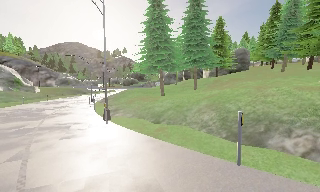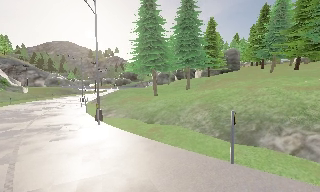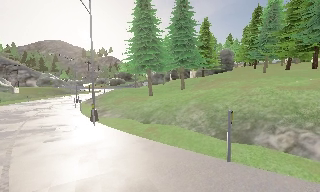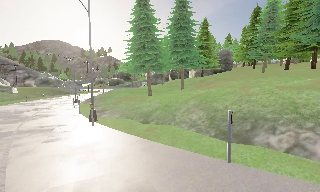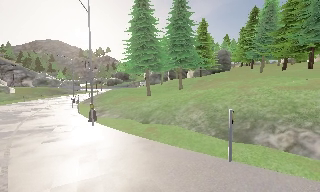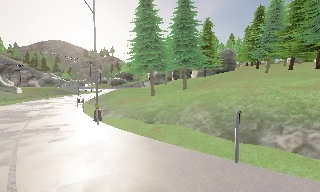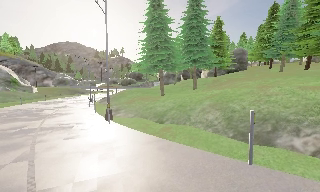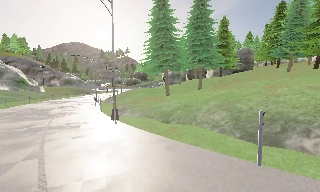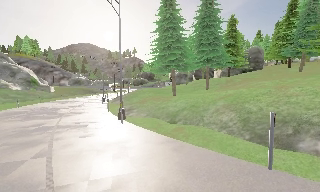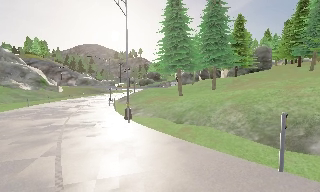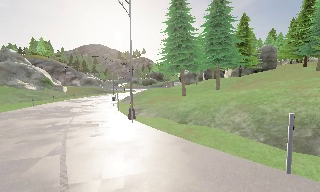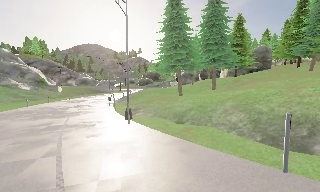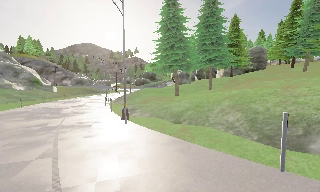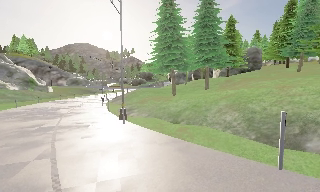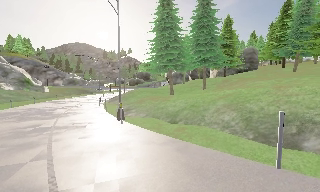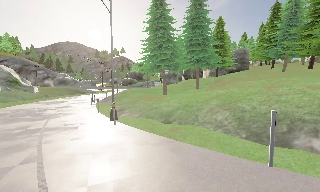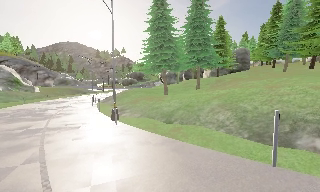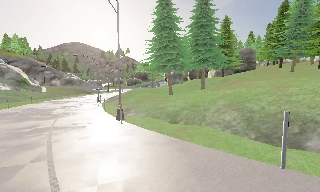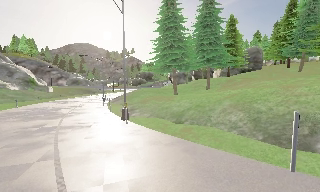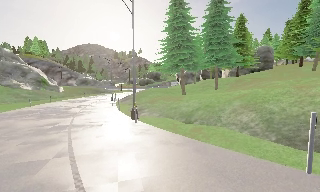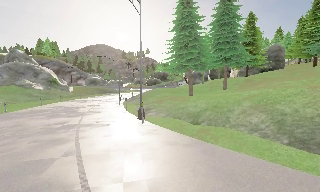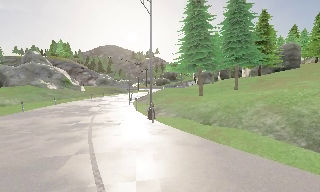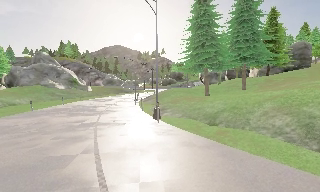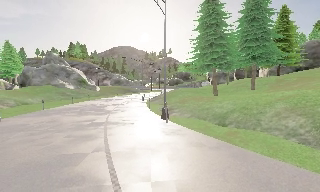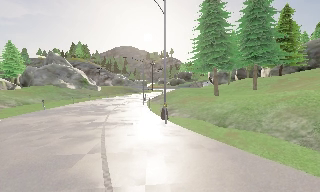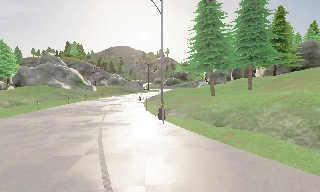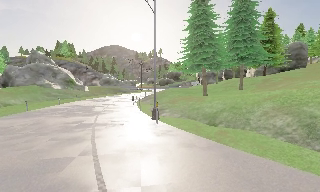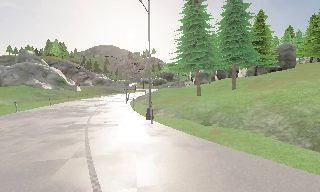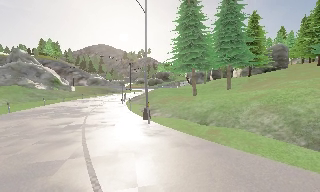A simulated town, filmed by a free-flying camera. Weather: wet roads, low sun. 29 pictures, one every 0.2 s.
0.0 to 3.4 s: The camera travels to its left, about 0.5 m, so close, fixed things drift to the right.
3.4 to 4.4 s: The scene slides to the right, as the camera pans about 10 degrees to its left.
4.4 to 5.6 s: The camera shifts only a little, or ends up much as it began.
The film runs forward here.
